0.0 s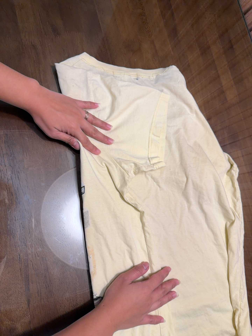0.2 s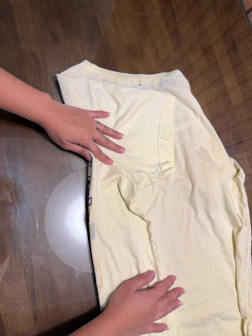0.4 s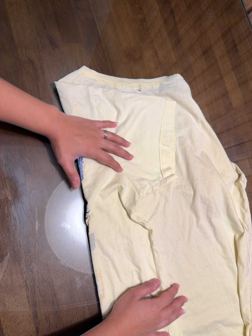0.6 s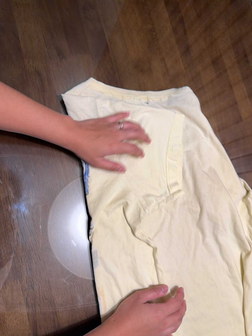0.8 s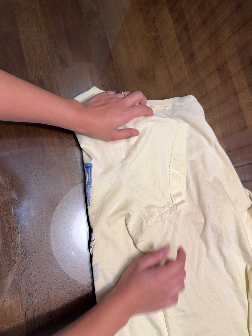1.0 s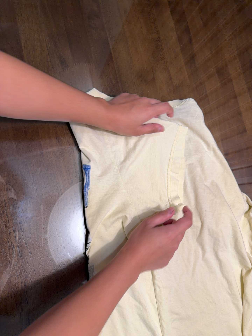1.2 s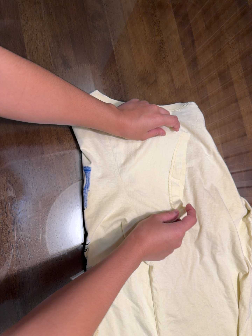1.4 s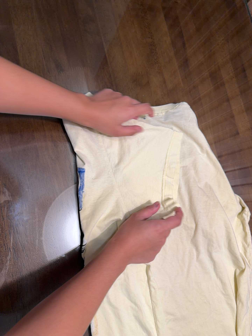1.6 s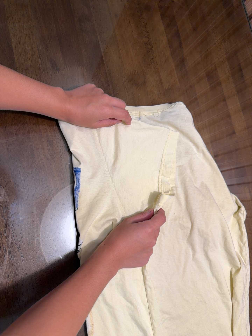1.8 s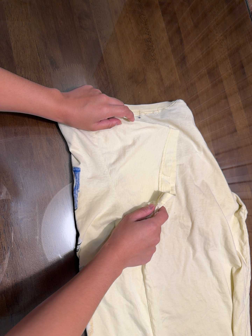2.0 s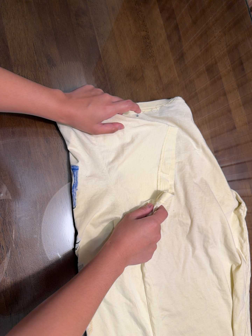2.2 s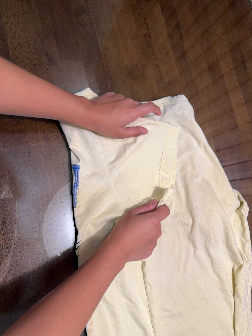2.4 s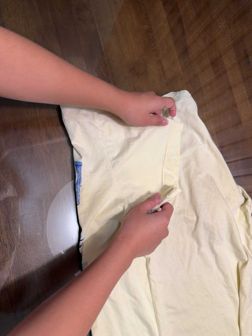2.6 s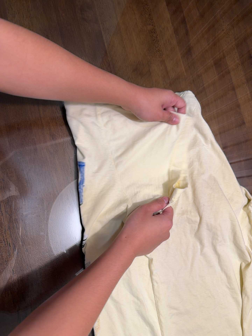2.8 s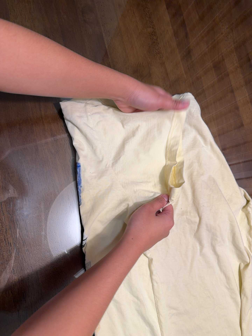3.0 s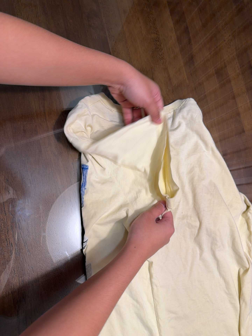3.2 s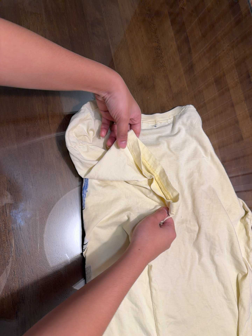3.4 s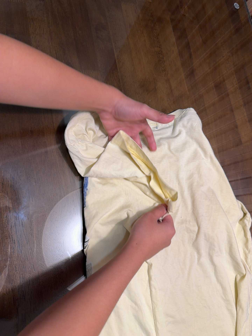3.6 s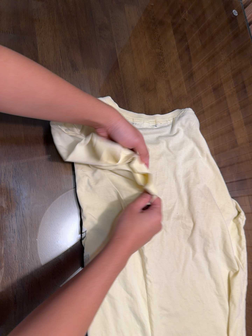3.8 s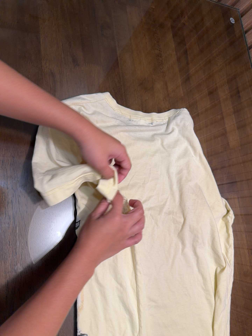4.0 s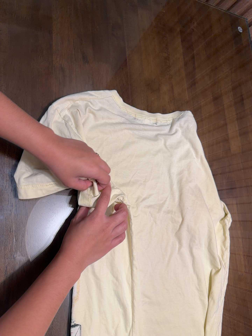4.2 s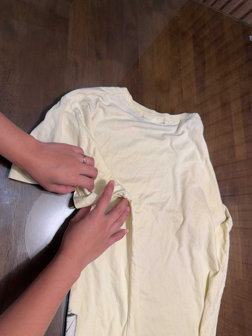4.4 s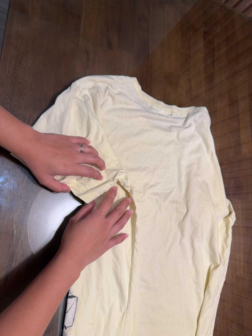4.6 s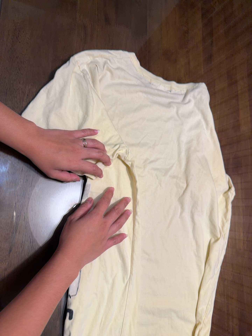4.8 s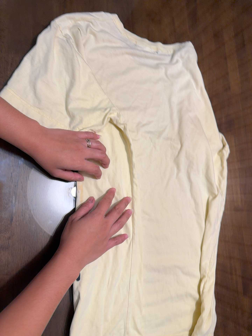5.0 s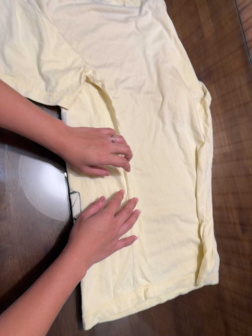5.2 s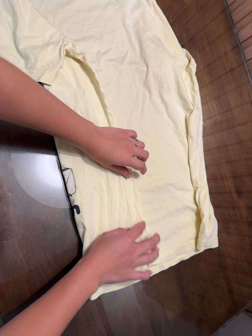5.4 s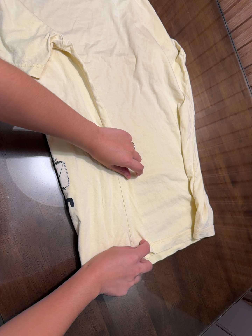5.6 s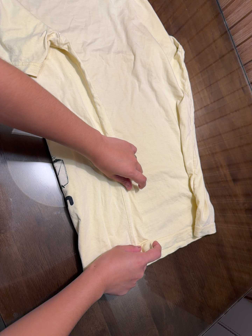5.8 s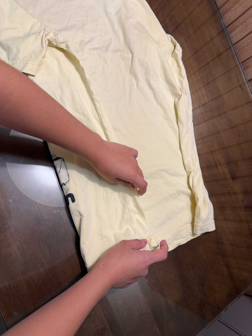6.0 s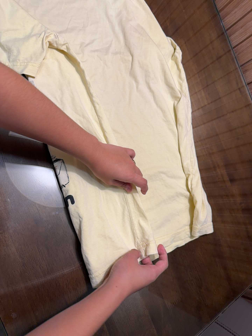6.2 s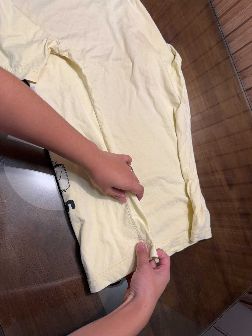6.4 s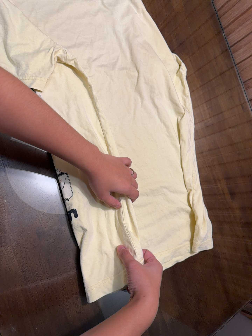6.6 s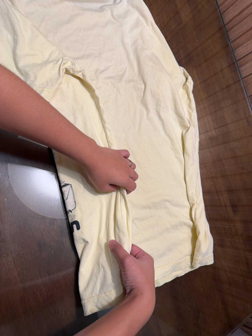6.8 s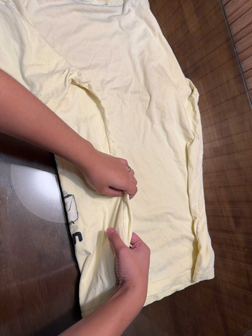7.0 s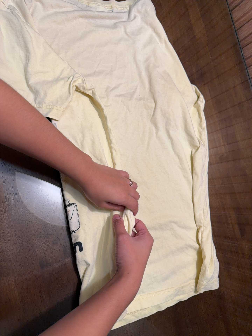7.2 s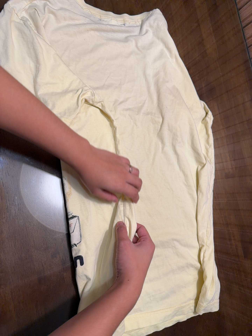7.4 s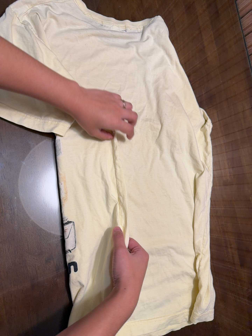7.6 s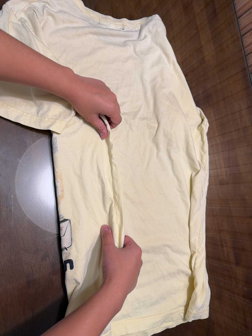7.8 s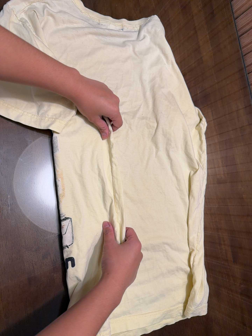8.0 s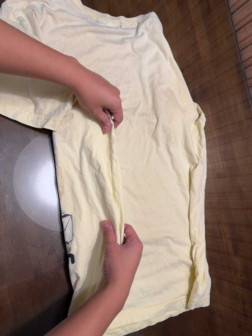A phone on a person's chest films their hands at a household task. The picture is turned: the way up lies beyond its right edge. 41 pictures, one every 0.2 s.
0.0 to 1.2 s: The camera travels toward the top of its view, about 10 cm, so close, fixed things drift downward.
1.2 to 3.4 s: The camera shifts only a little, or ends up much as it began.
3.4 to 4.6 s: The camera travels toward the bottom of its view, about 12 cm, so close, fixed things drift upward. It rolls about its line of sight by about 15 degrees, and the scene rotates clockwise.
4.6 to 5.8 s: The camera travels toward the bottom of its view, about 14 cm, so close, fixed things drift upward. Its aim tips toward the bottom of its view by about 10 degrees, and the scene shifts upward. It rolls about its line of sight by about 25 degrees, and the scene rotates counterclockwise.
5.8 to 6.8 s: The camera travels toward the top of its view, about 6 cm, so close, fixed things drift downward.
6.8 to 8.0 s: The camera shifts only a little, or ends up much as it began.
The film runs backward here.
